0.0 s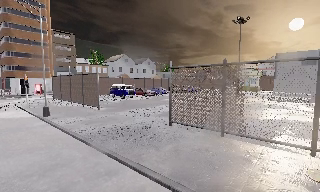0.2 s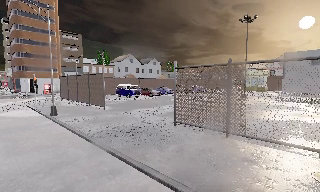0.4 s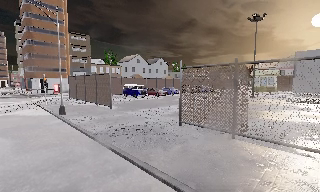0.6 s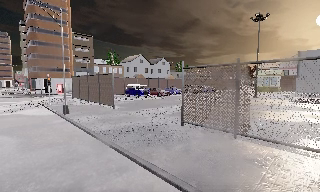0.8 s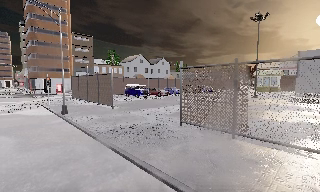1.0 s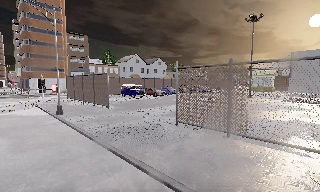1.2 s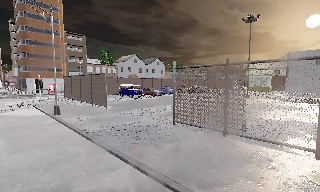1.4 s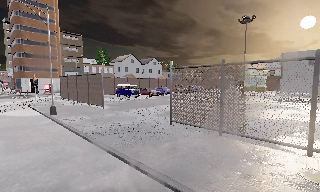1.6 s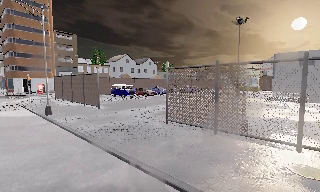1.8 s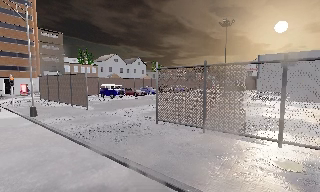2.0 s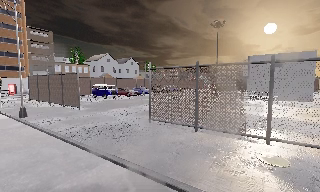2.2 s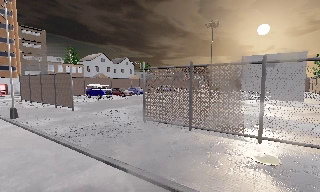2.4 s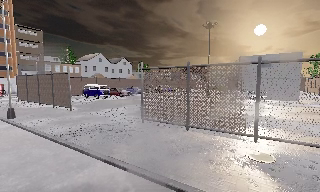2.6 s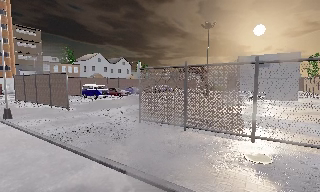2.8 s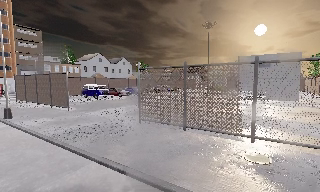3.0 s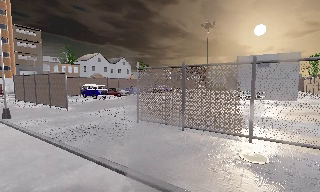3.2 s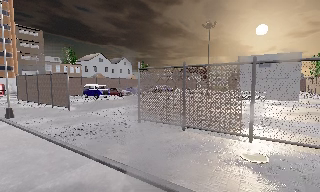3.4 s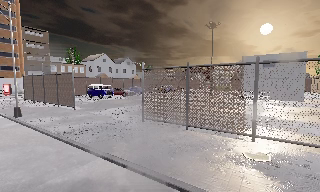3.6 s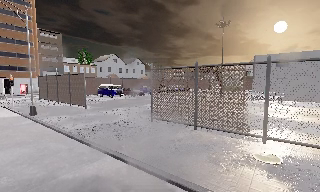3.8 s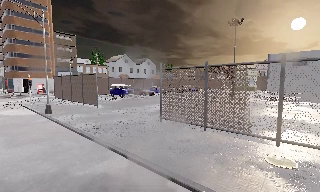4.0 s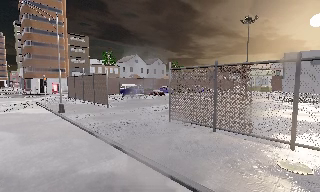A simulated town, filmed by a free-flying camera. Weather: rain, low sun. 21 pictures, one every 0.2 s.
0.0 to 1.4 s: The camera shifts only a little, or ends up much as it began.
1.4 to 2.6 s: The camera pans to its right, which is clockwise from overhead, by about 10 degrees.
2.6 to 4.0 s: The scene slides to the right, as the camera pans about 15 degrees to its left.
The film runs backward here.
